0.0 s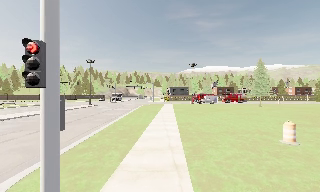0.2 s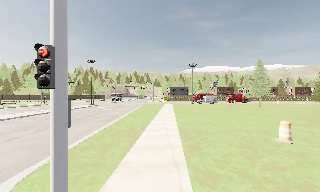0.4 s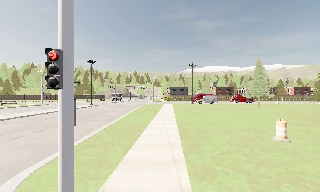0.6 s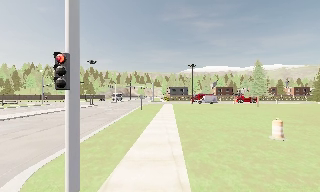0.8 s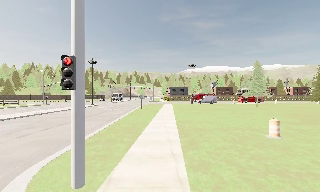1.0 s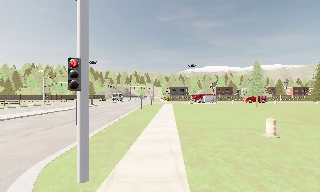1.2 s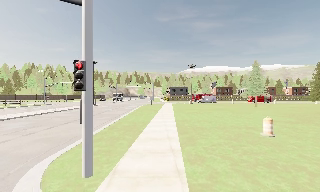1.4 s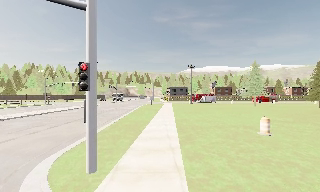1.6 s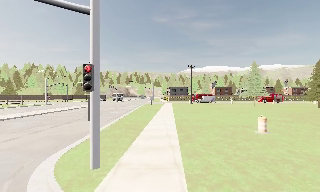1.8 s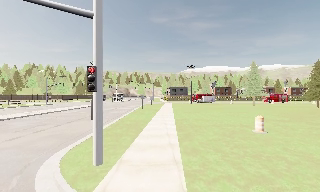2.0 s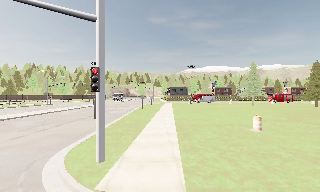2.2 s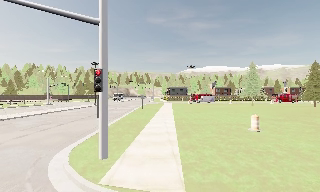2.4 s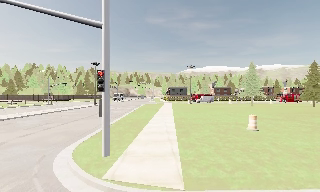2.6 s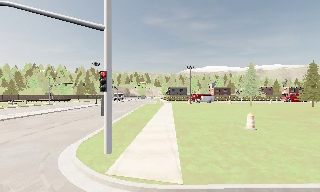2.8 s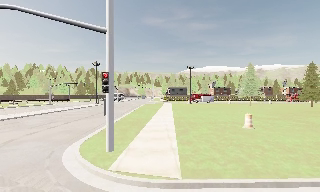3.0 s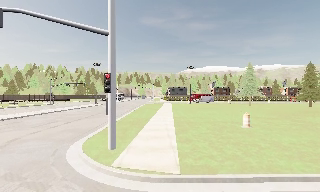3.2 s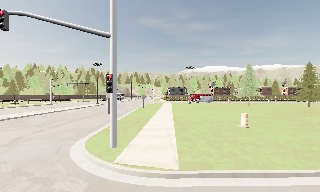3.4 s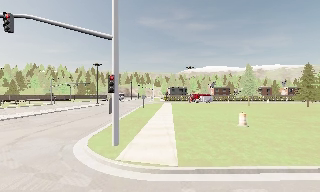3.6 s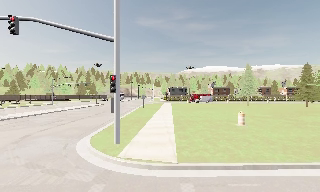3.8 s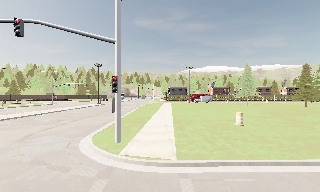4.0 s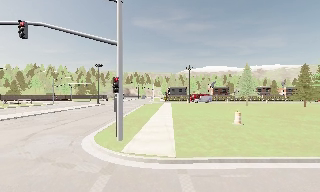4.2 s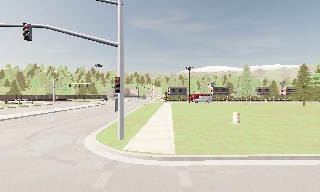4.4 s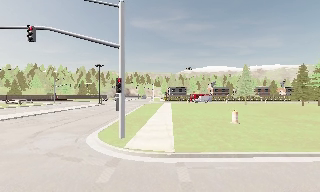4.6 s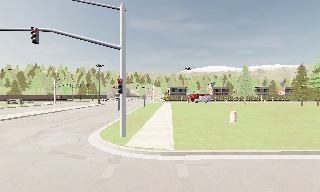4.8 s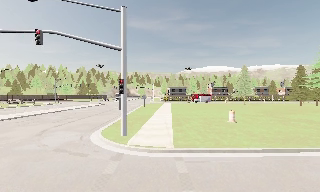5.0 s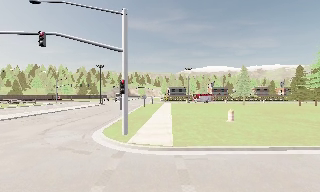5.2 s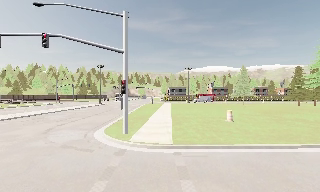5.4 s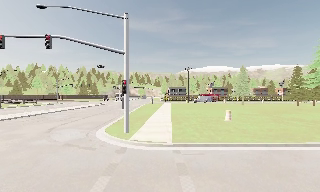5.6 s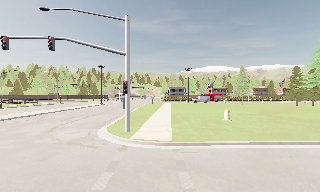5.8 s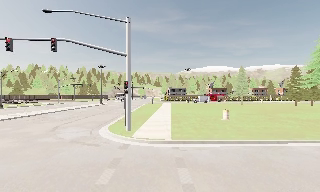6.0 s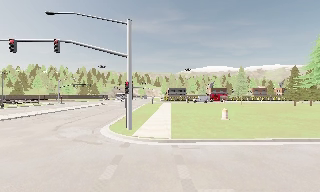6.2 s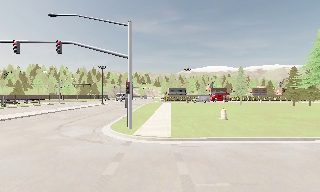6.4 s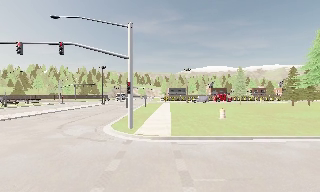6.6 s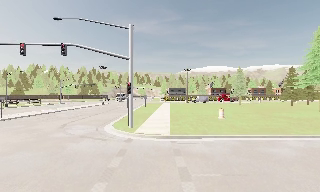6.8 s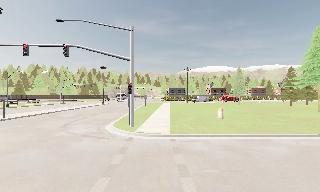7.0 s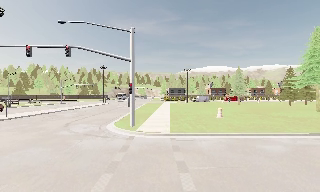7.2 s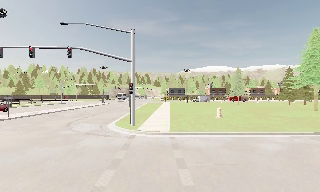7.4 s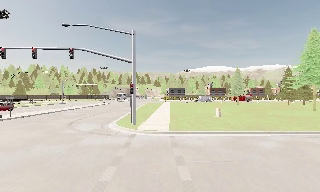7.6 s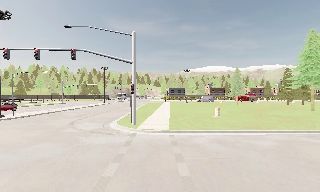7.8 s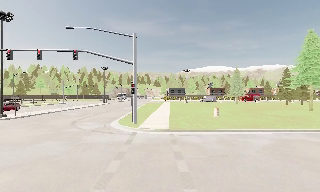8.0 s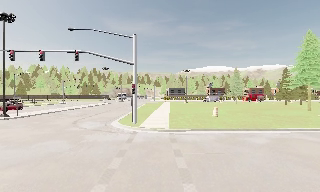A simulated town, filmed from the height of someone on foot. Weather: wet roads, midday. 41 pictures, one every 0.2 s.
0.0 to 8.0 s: The camera travels backward, about 11 m, so what stands in front gets smaller.
The film runs backward here.
